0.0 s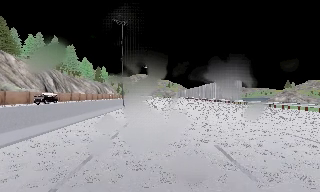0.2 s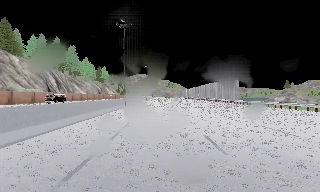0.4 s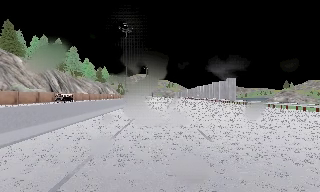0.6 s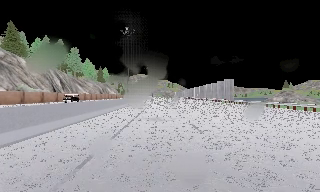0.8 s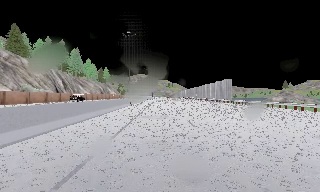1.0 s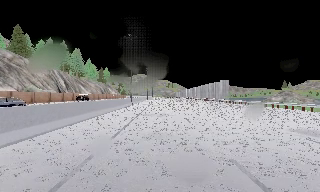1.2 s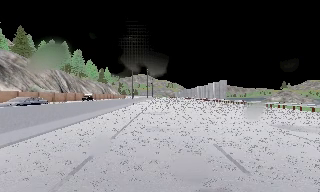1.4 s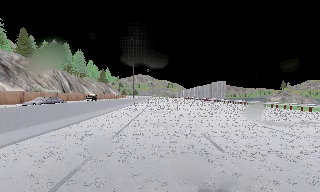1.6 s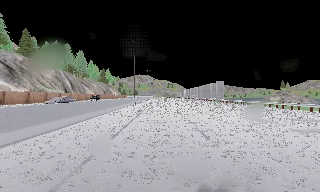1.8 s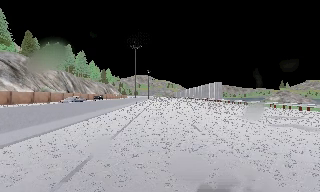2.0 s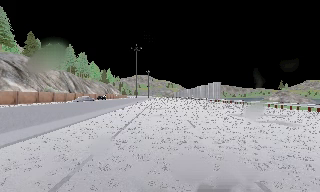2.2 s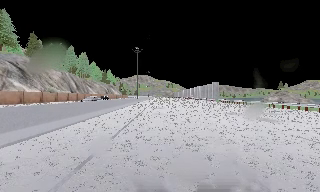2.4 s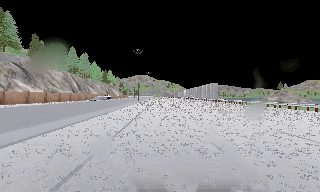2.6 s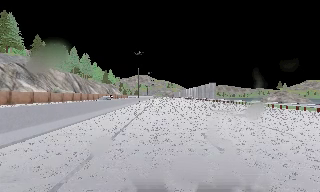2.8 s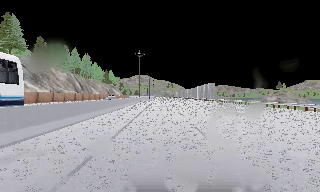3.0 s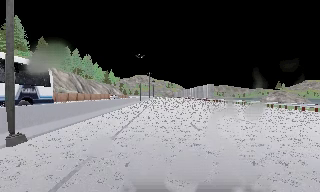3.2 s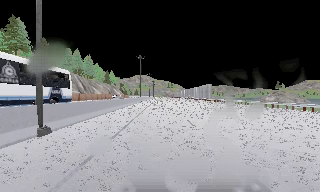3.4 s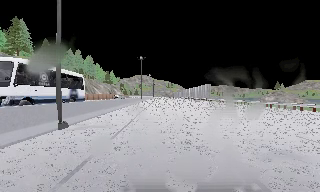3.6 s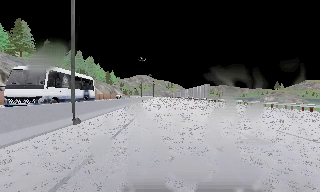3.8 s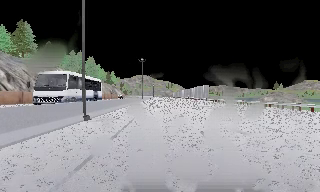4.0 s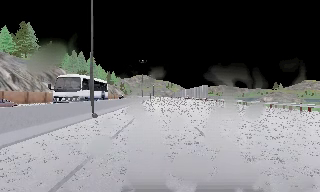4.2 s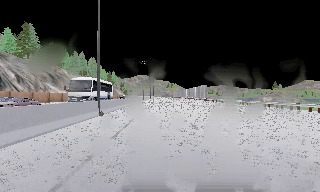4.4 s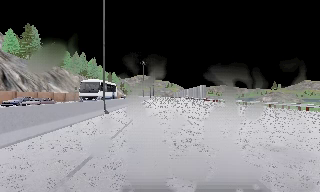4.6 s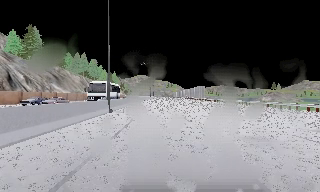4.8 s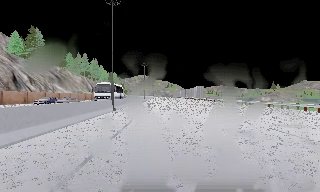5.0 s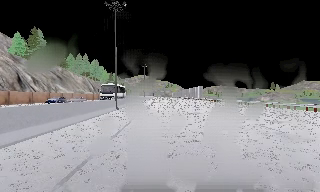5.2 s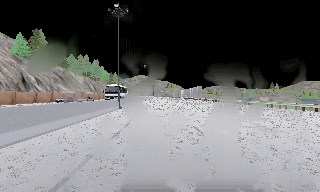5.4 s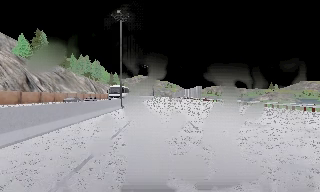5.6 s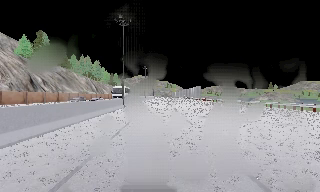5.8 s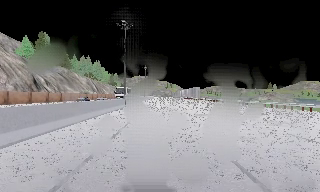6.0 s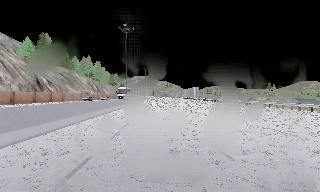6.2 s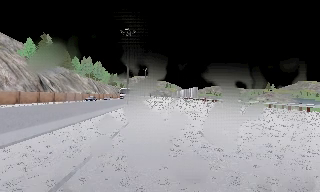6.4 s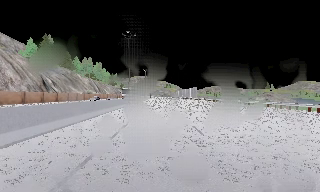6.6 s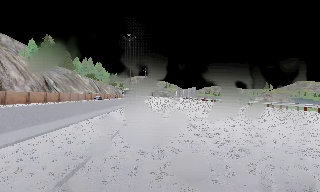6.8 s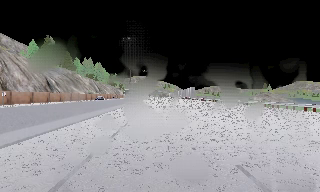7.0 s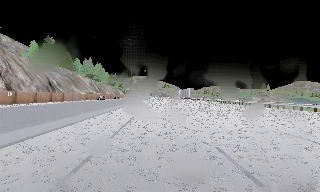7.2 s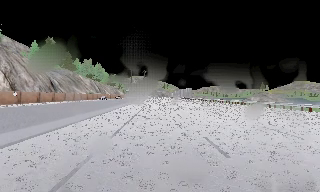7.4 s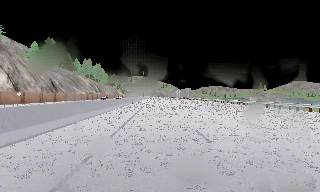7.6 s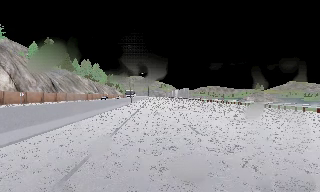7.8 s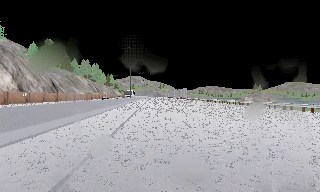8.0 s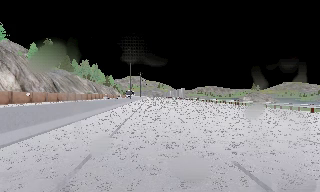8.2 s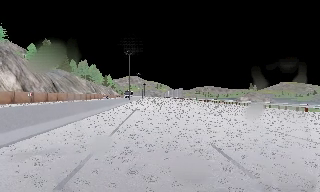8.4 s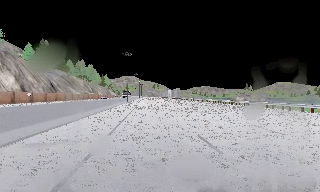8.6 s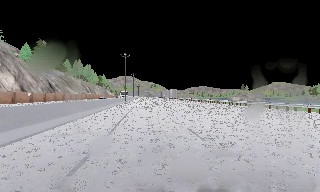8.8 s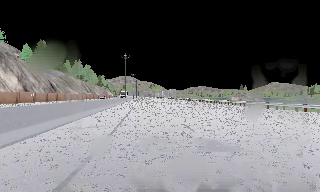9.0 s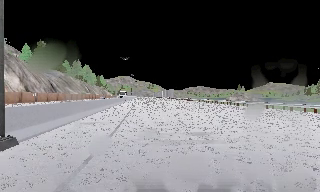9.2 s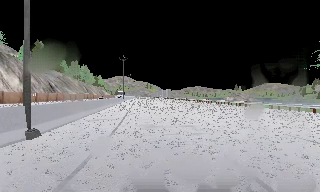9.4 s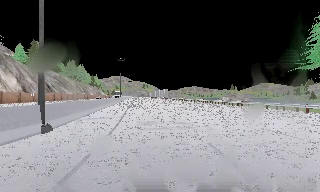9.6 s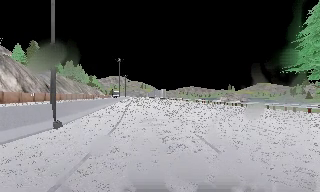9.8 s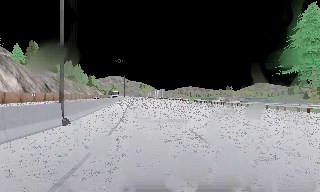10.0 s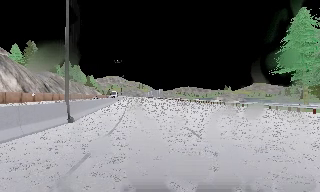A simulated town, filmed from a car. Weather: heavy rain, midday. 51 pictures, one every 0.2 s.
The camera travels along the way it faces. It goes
backward.
0.0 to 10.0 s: The scene slides to the left, as the camera pans about 10 degrees to its right. It travels backward, about 60 m, so what stands in front gets smaller.
The film runs backward here.
